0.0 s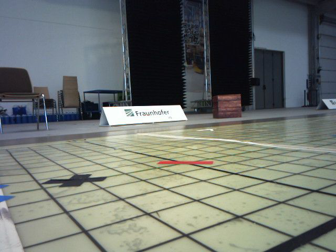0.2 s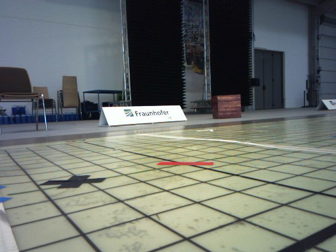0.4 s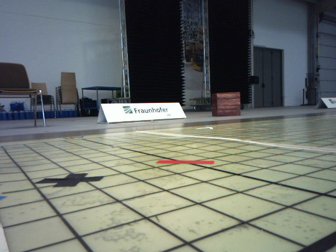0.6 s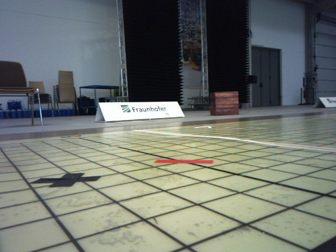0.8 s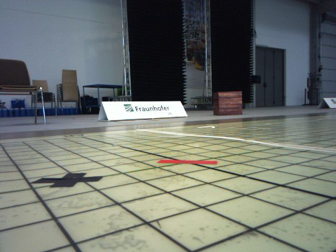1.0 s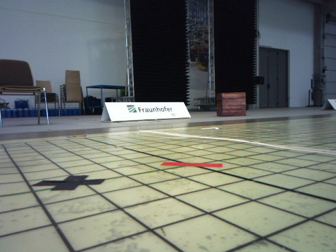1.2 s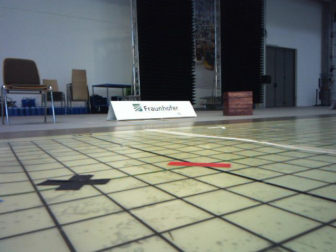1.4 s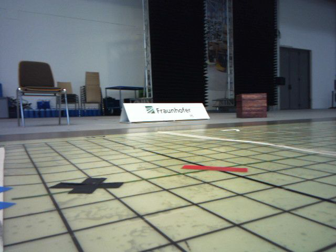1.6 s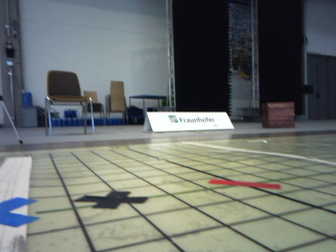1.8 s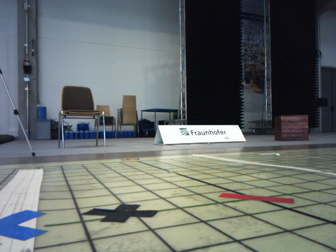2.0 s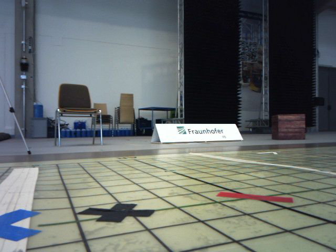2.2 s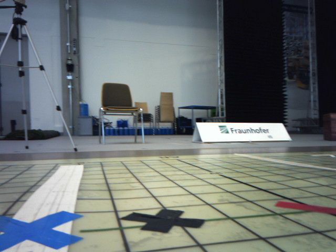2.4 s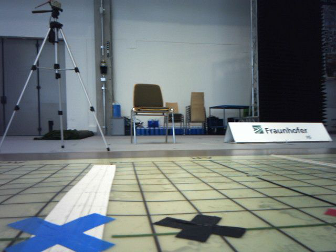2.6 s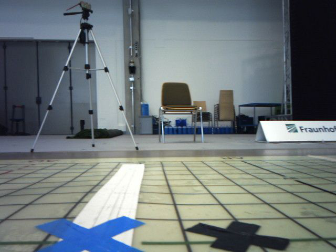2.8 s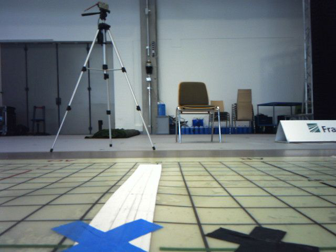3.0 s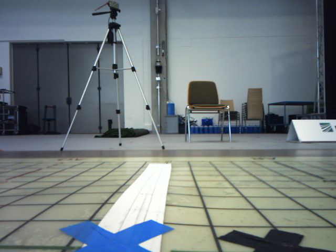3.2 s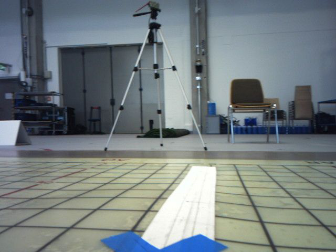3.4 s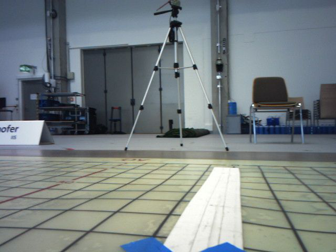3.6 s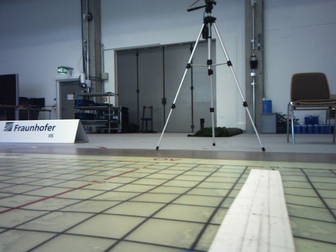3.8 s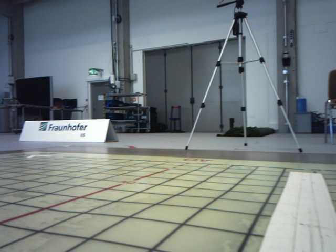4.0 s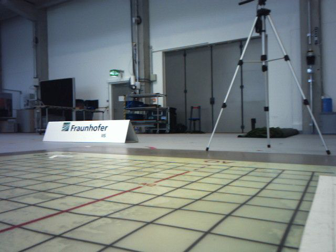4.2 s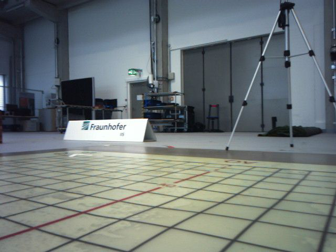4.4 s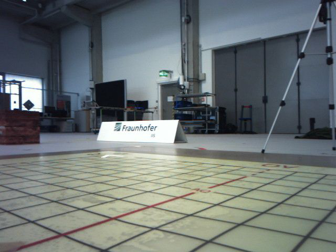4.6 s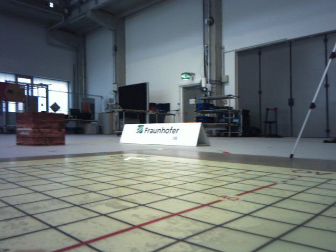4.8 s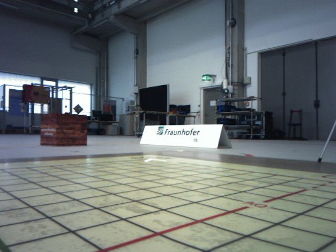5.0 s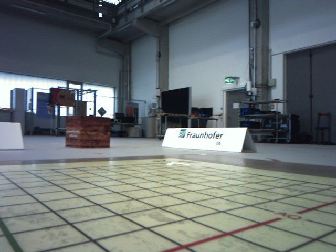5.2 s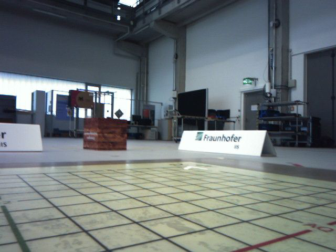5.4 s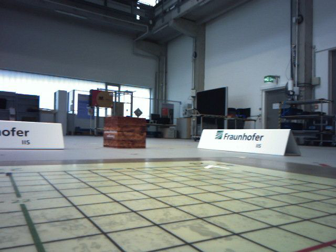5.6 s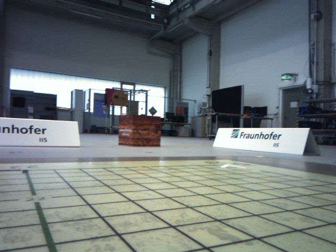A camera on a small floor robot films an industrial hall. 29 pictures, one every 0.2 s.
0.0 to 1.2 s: The camera travels forward, about 0.1 m, so what stands in front looms larger.
1.2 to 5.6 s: The camera swings to its left by about 95 degrees, and the scene slides to the right. It travels forward, about 0.7 m.
The film runs forward here.
